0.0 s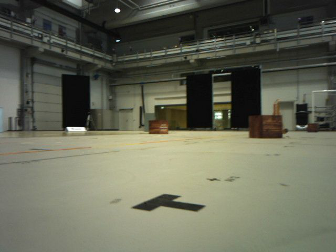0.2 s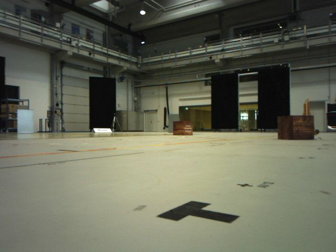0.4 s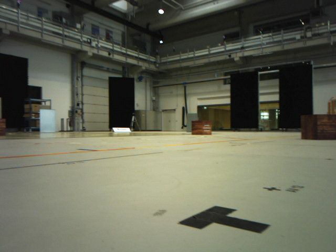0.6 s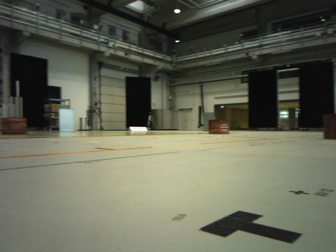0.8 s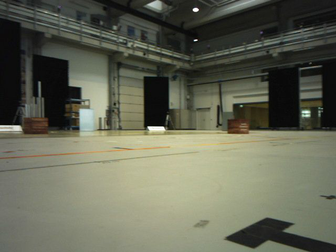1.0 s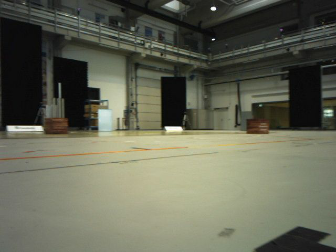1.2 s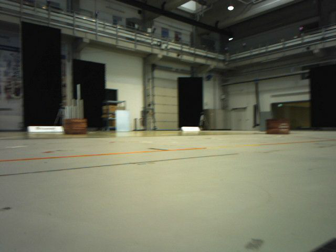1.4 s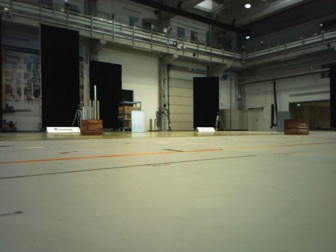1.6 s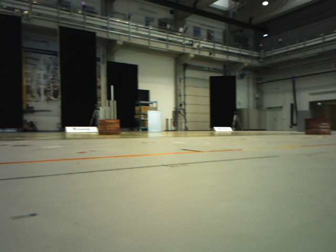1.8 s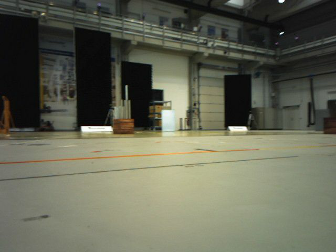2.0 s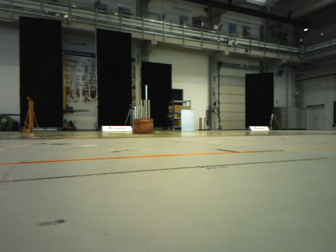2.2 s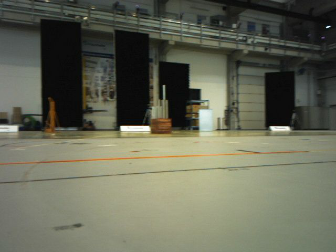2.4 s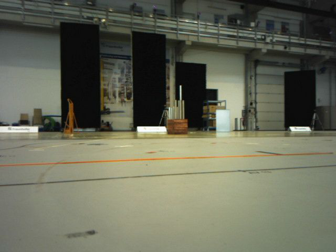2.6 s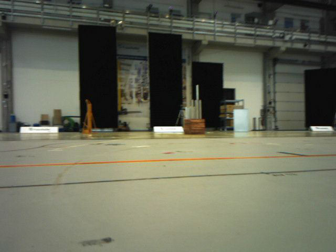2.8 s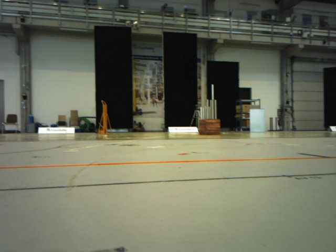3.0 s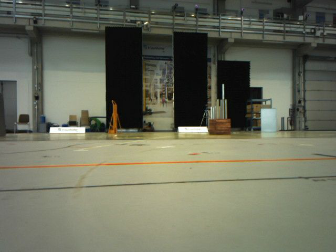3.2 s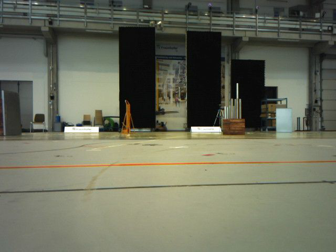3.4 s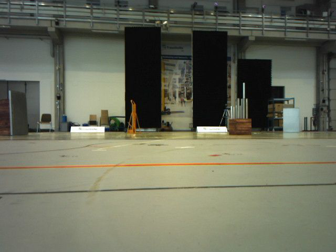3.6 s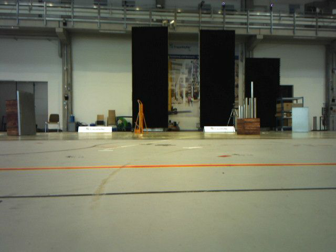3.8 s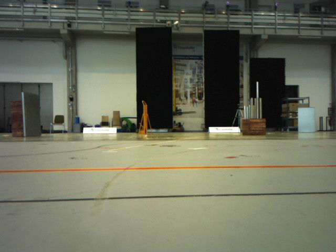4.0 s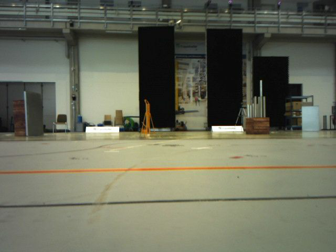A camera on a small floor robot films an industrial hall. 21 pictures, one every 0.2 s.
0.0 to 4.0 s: The camera pans to its left, which is counterclockwise from overhead, by about 55 degrees. It travels forward, about 0.8 m.
The film runs forward here.
